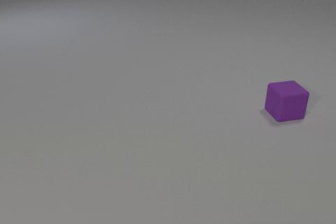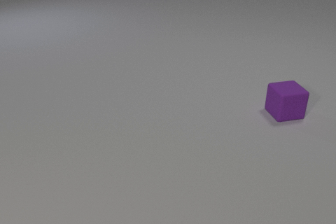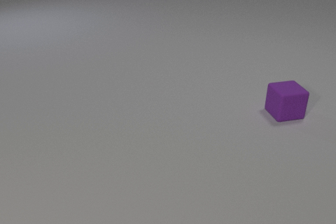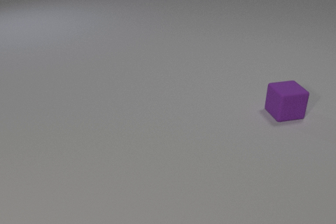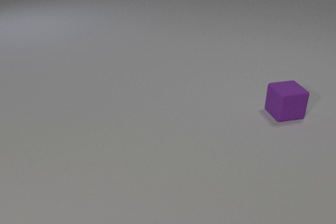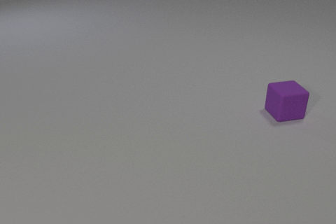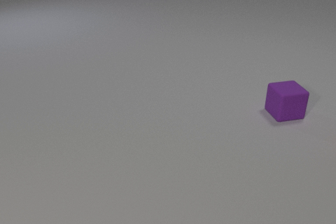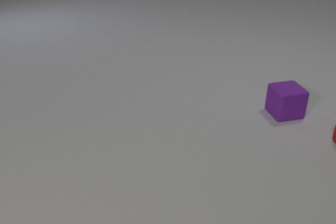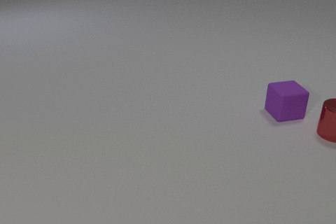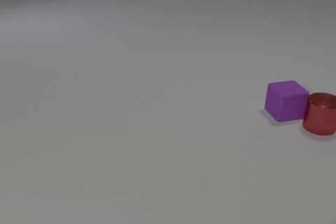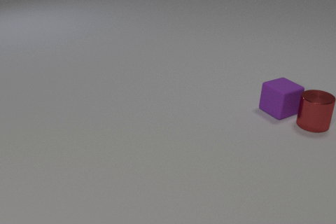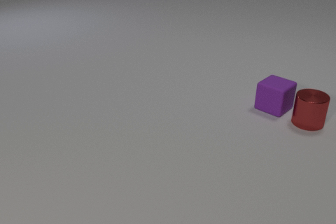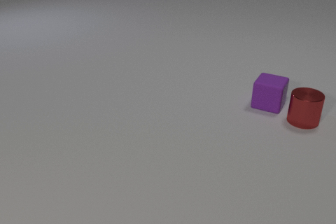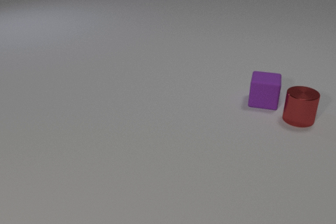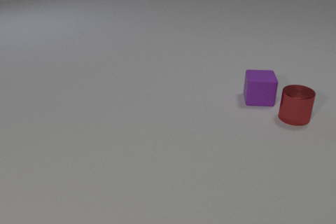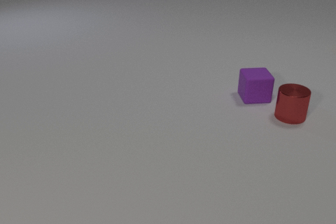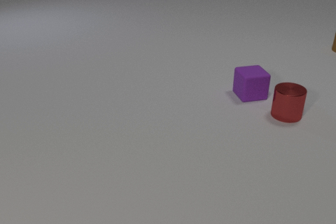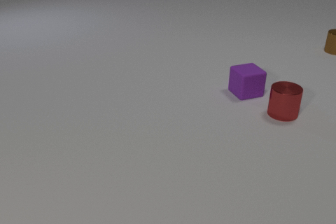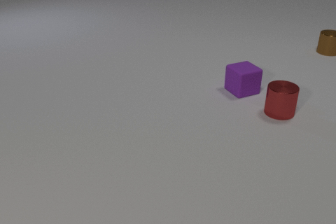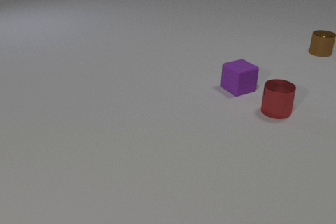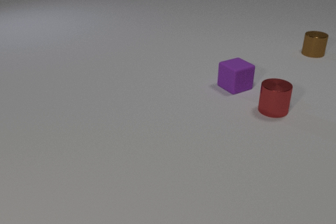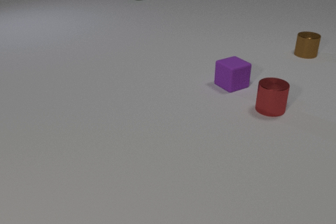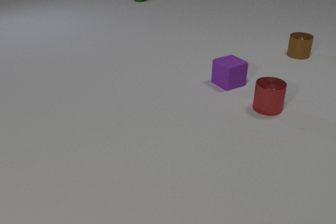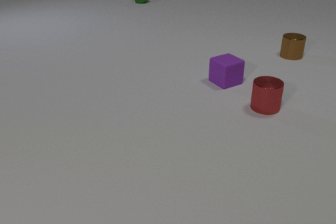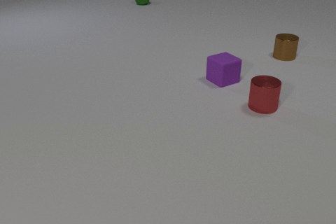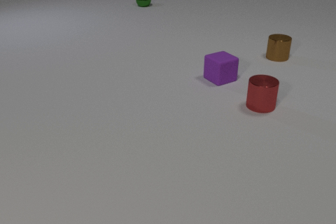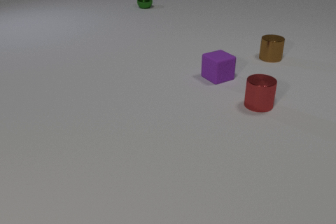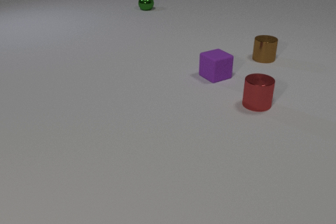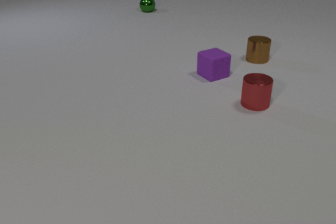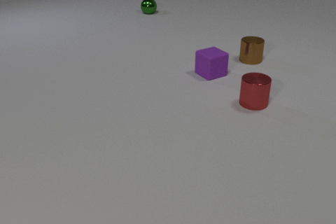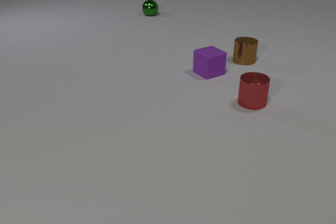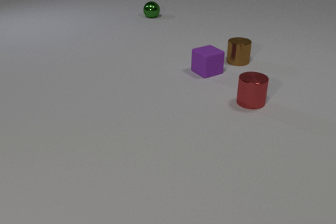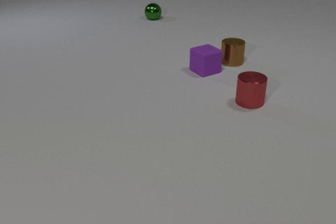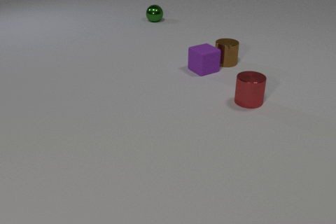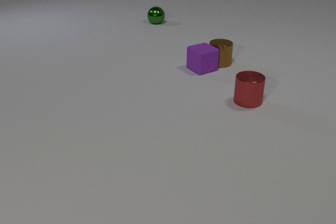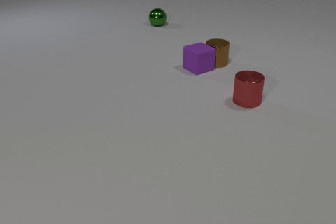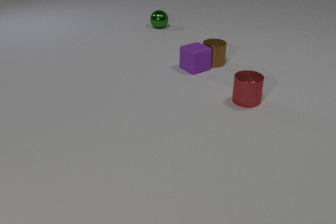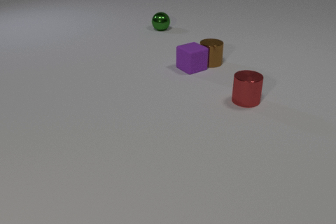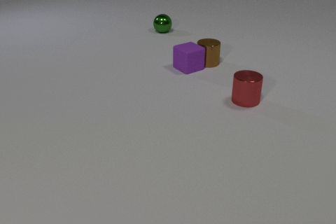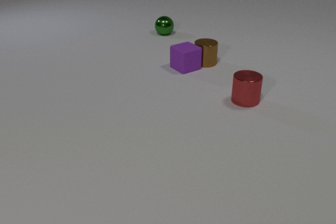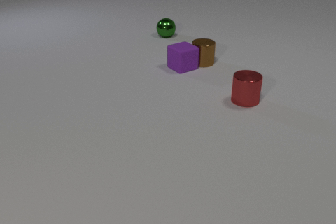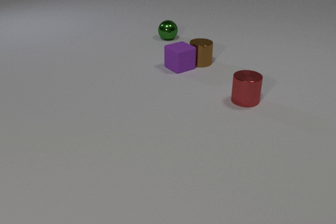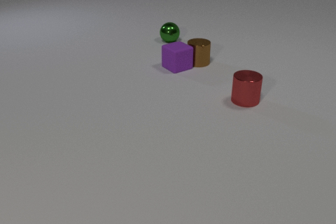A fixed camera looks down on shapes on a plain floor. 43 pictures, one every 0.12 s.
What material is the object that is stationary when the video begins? rubber.
How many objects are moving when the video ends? 3.
What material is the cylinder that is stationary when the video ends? metal.
0.00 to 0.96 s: The red metal cylinder comes in at the right edge, slides to the left and away from the camera.
0.96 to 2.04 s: The red metal cylinder slides to the left and away from the camera. The purple rubber cube slides to the left and away from the camera, spins counterclockwise seen from above by about 90 degrees, its near face sliding to the right. The brown metal cylinder comes in at the right edge, slides to the left and toward the camera. The red metal cylinder and the purple rubber cube collide.
2.04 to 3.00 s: The red metal cylinder slides to the left and away from the camera. The purple rubber cube slides away from the camera and to the left. The brown metal cylinder slides to the left and toward the camera. The green metal sphere comes in at the top edge, rolls toward the camera.
3.00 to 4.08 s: The red metal cylinder slides to the left and away from the camera. The purple rubber cube slides away from the camera and to the left. The brown metal cylinder slides to the left and toward the camera. The green metal sphere rolls toward the camera. The purple rubber cube and the brown metal cylinder collide.
4.08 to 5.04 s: The purple rubber cube slides to the left. The brown metal cylinder slides to the left. The green metal sphere rolls toward the camera.
